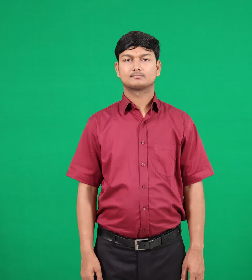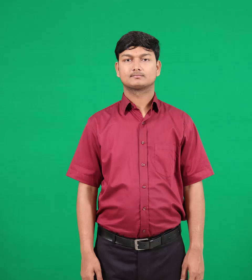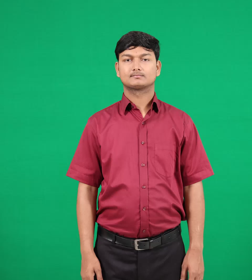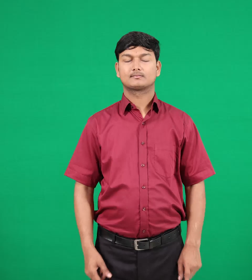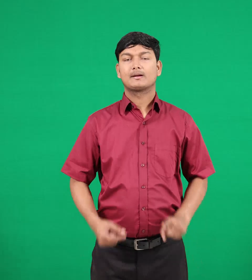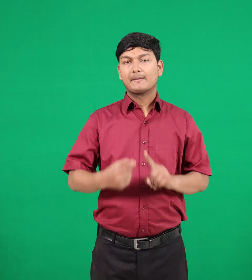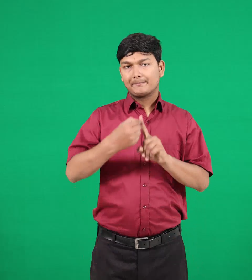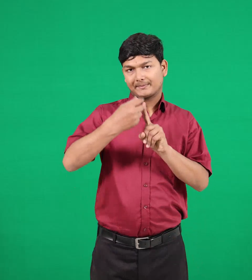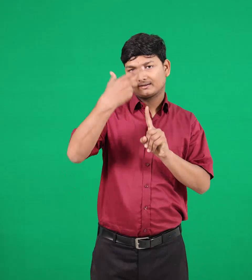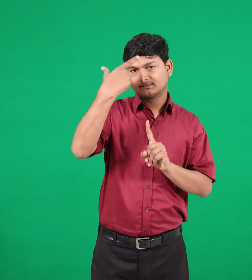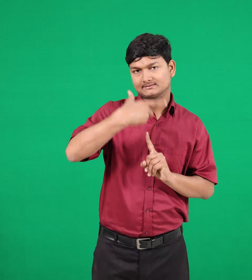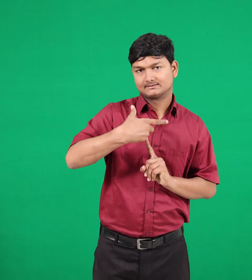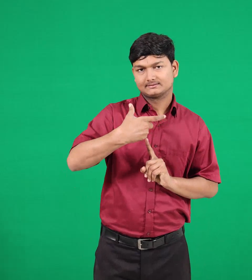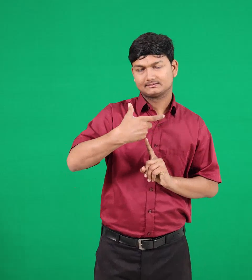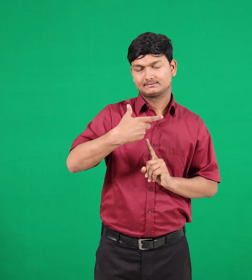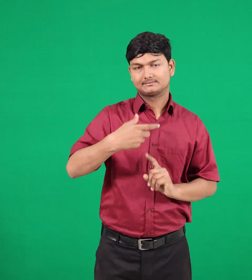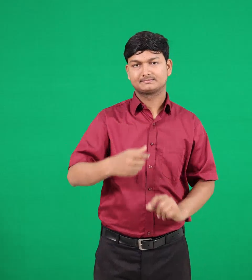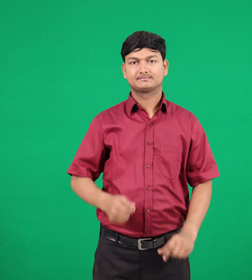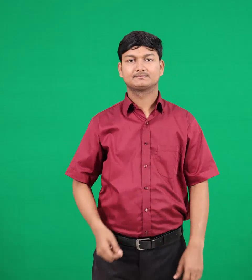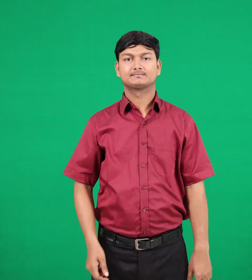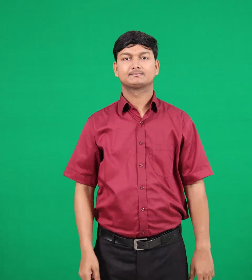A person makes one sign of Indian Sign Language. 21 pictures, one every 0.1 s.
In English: personal
